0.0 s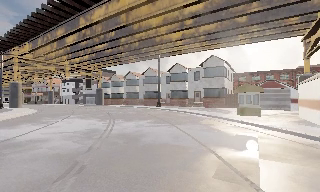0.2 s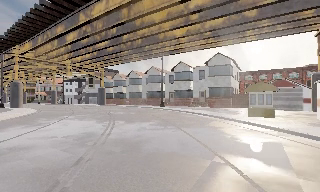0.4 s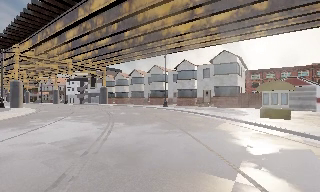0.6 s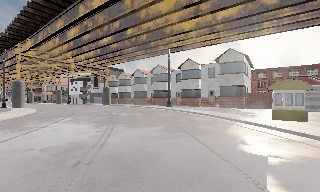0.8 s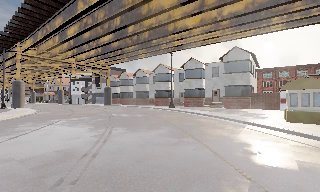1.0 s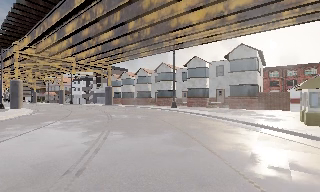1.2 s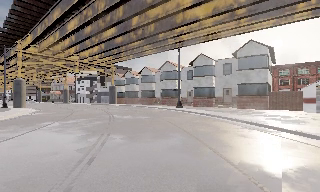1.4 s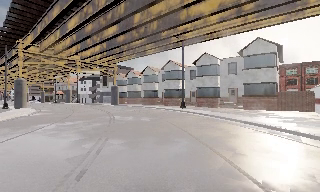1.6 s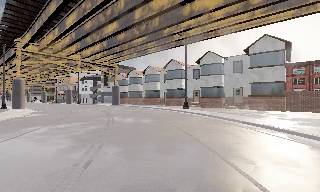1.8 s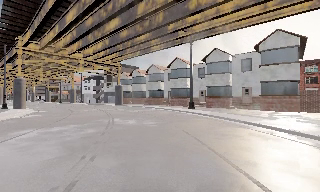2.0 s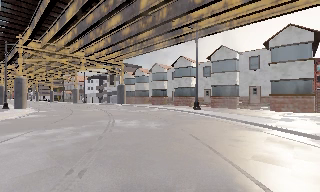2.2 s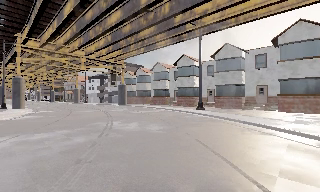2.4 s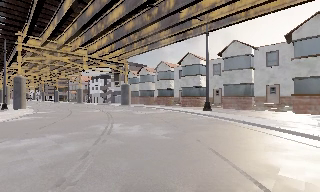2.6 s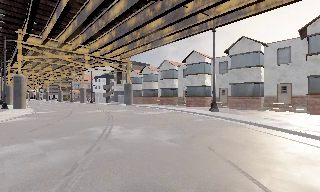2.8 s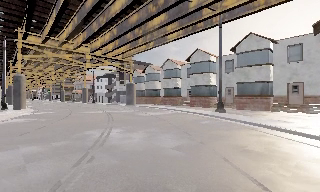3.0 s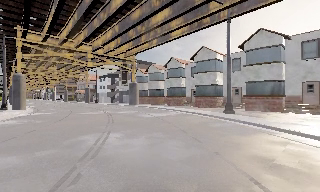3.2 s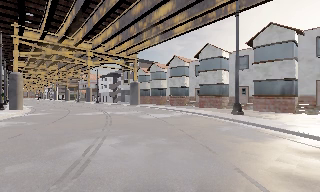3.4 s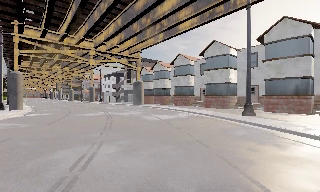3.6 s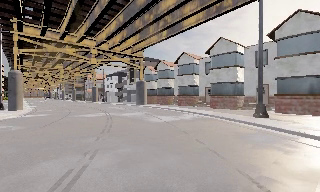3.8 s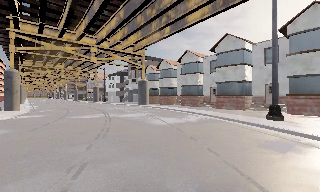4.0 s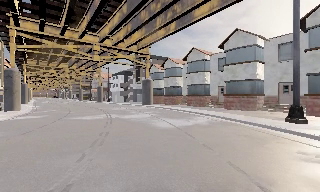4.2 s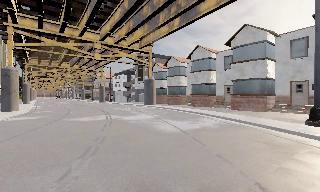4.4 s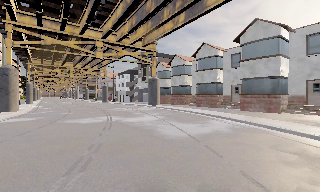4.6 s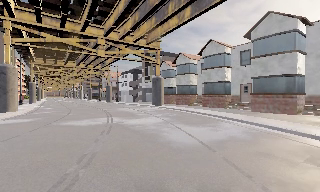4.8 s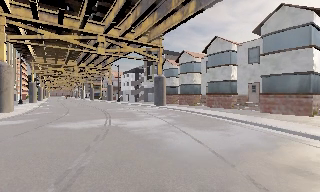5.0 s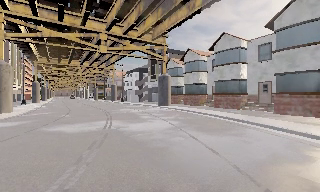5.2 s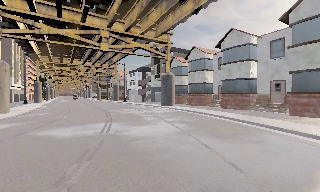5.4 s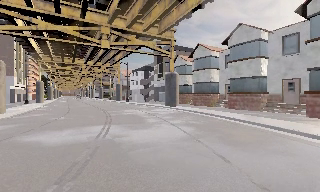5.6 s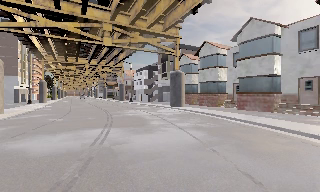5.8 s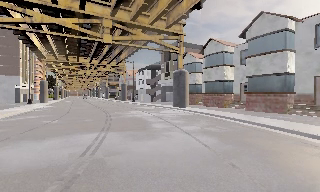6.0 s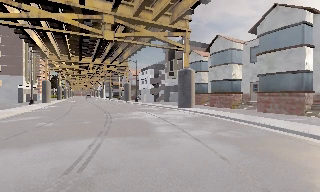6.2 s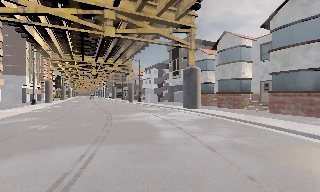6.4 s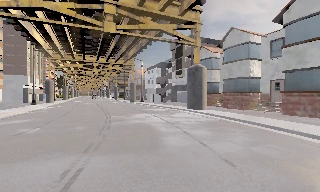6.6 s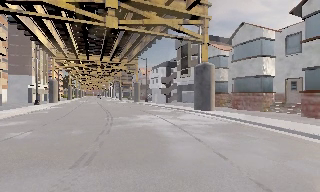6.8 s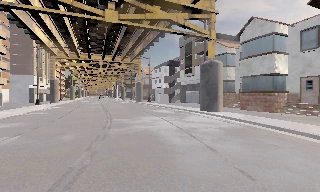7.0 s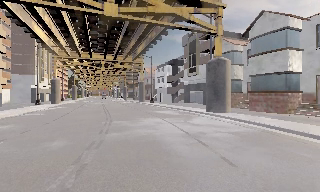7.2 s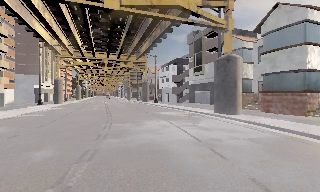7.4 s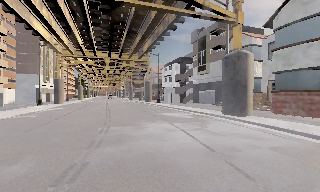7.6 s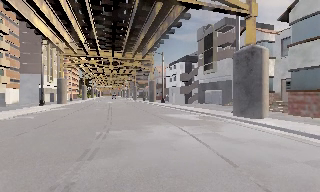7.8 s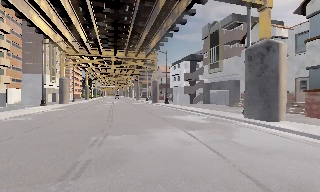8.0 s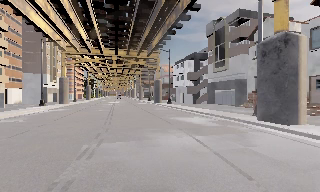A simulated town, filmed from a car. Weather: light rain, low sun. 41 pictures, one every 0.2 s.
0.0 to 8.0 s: The scene slides to the right, as the camera pans about 45 degrees to its left. It travels forward, about 40 m.
The film runs forward here.
